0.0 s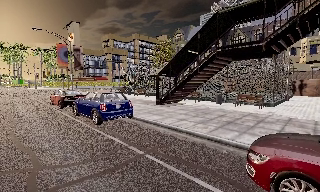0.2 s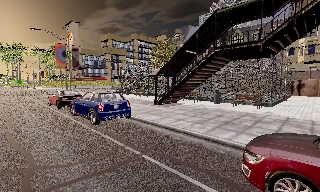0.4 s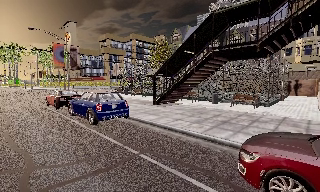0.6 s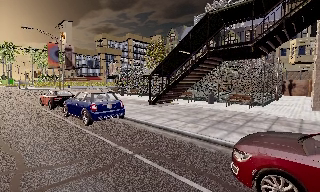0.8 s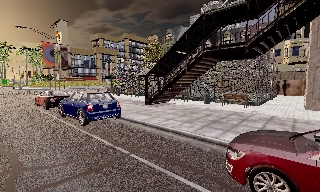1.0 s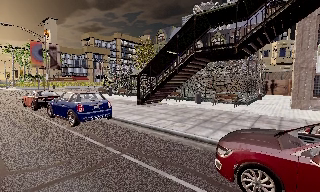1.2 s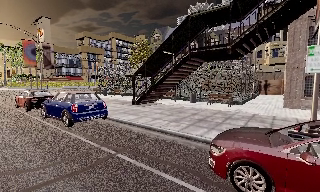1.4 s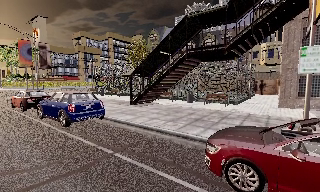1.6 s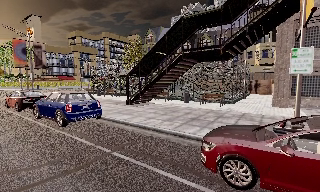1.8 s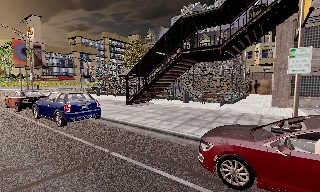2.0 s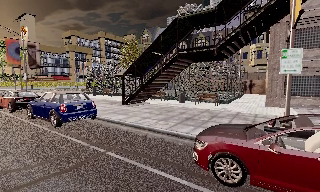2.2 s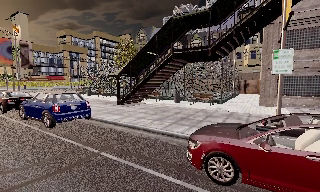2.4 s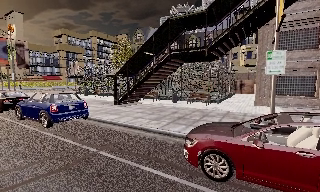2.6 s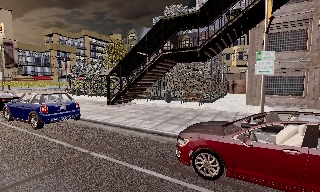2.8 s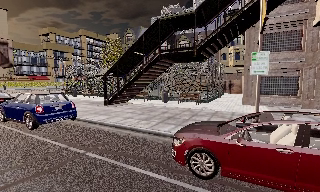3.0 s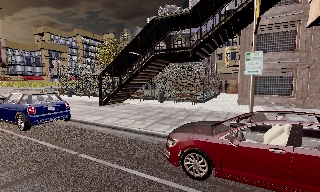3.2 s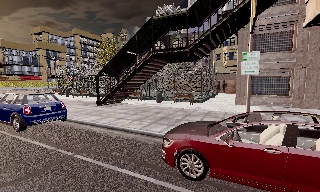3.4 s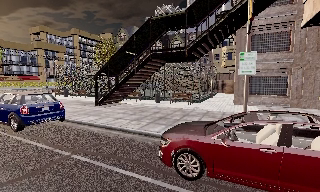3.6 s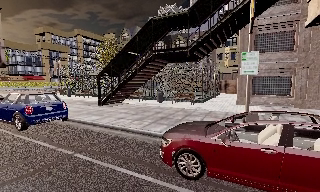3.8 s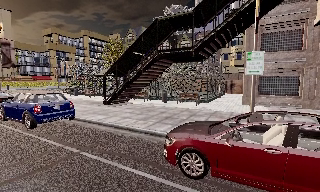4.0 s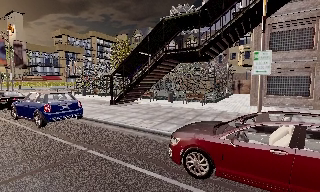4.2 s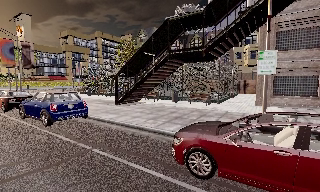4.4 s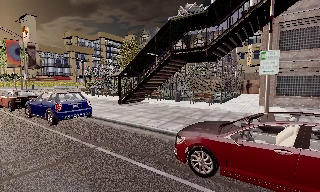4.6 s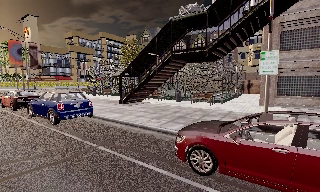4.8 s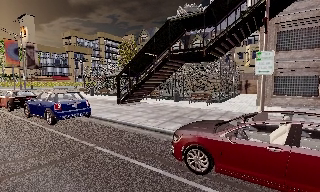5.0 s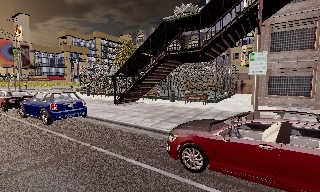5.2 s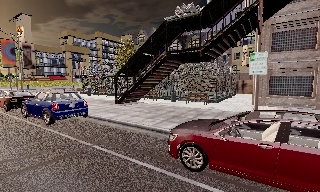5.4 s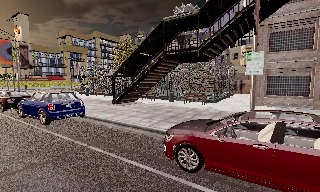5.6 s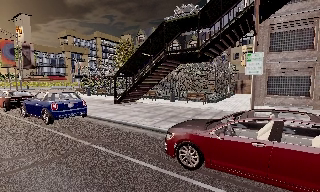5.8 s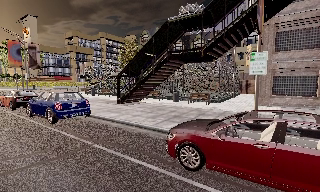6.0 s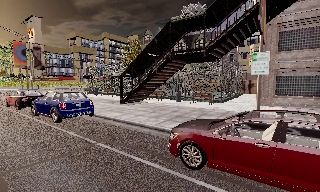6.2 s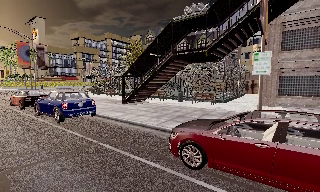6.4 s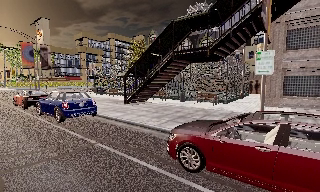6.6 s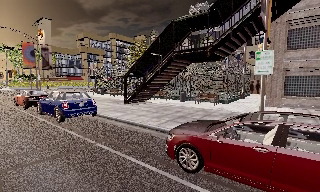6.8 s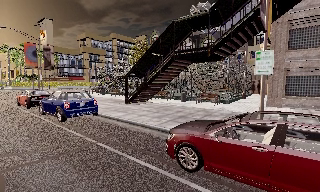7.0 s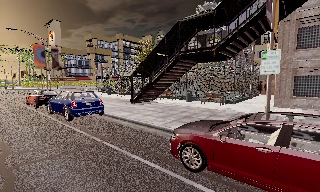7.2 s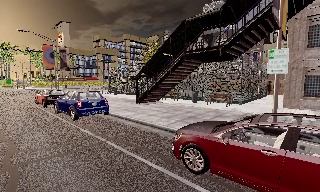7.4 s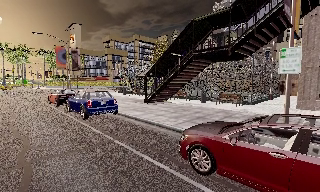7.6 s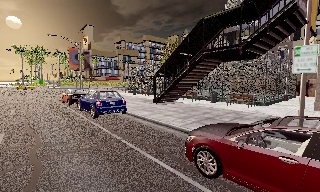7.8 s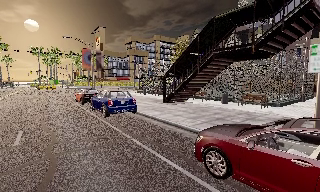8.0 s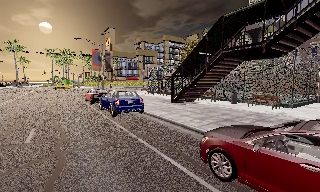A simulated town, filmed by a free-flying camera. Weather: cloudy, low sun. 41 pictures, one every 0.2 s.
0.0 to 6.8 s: The camera travels to its right and backward, about 1.5 m, so close, fixed things drift to the left.
6.8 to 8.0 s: The scene slides to the right, as the camera pans about 20 degrees to its left.
The film runs backward here.
